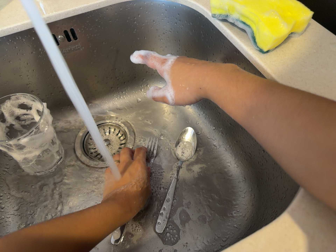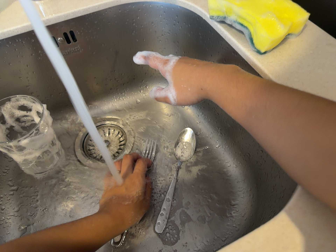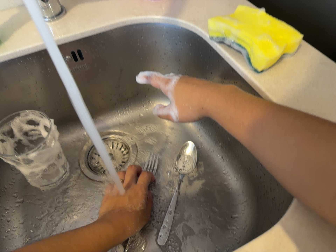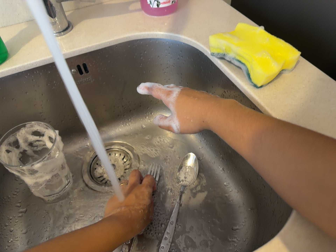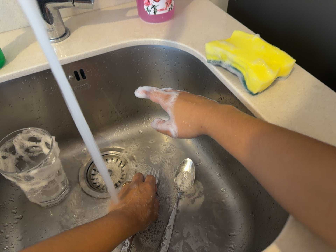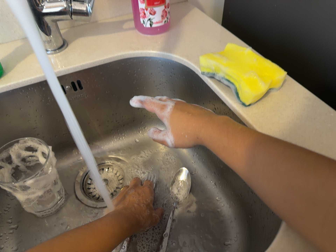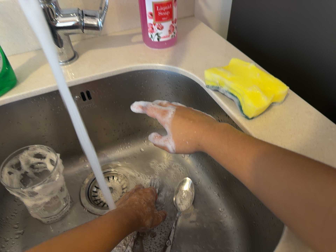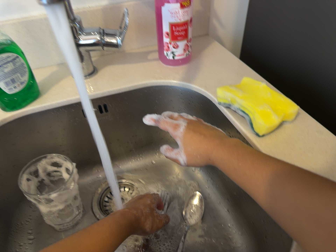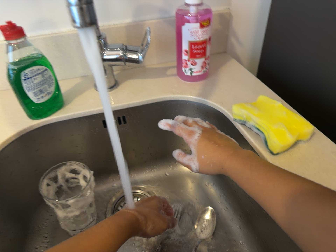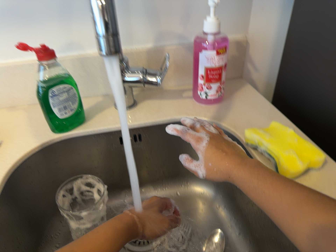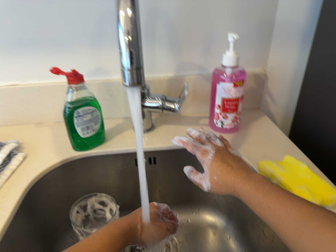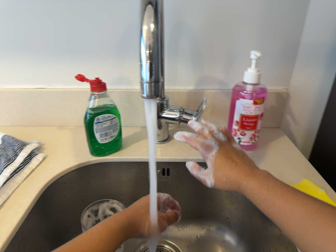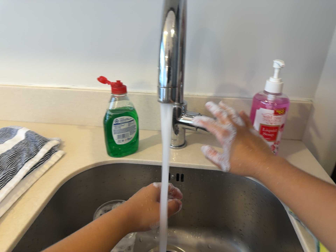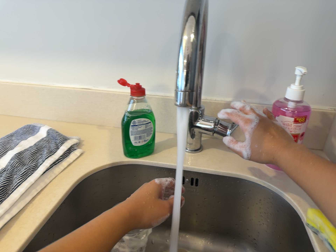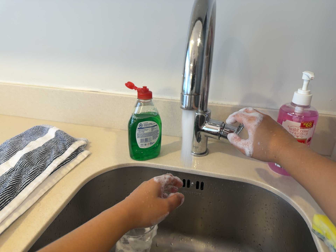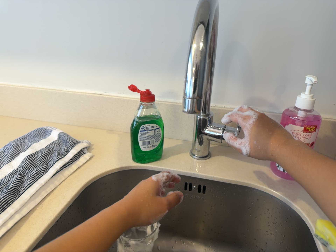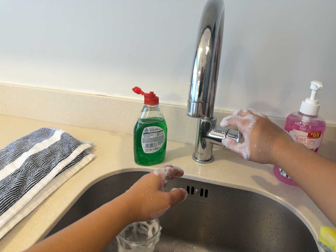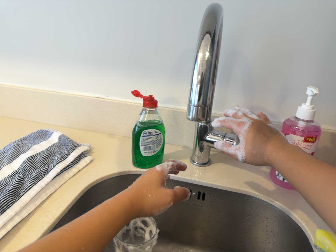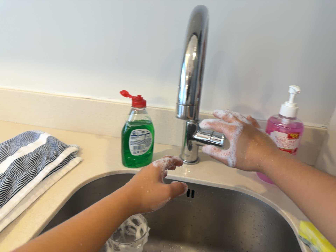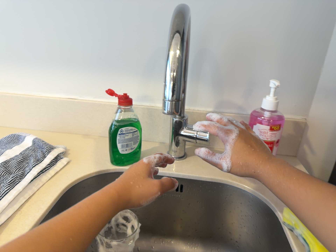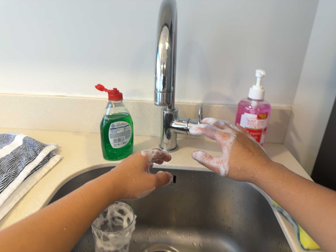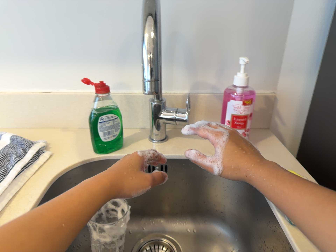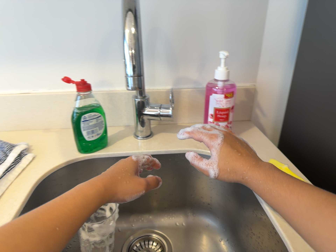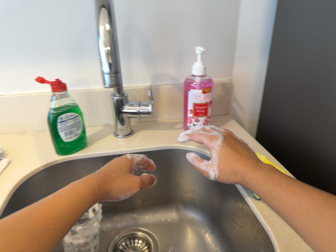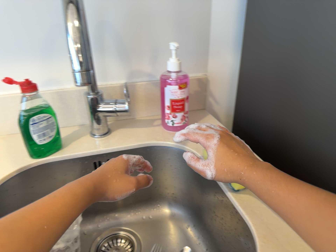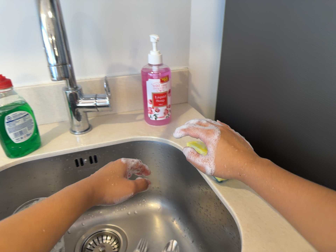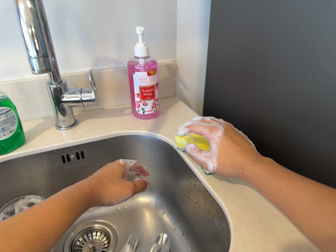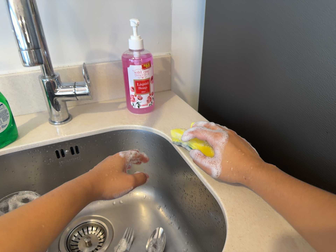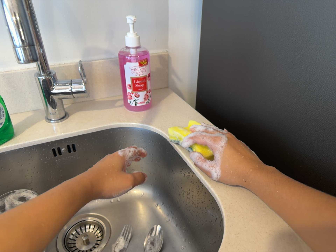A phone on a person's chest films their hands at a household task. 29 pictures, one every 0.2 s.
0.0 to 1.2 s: The camera's aim tips toward the top of its view by about 10 degrees, and the scene shifts downward.
1.2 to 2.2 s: The camera pans to its left by about 20 degrees. It travels backward, about 7 cm, so what stands in front gets smaller. Its aim tips toward the top of its view by about 20 degrees, and the scene shifts downward. It rolls about its line of sight by about 15 degrees, and the scene rotates clockwise.
2.2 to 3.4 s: The scene slides to the right, as the camera pans about 10 degrees to its left. It rolls about its line of sight by about 10 degrees, and the scene rotates clockwise.
3.4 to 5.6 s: The camera swings to its right by about 35 degrees, and the scene slides to the left. Its aim tips toward the bottom of its view by about 10 degrees, and the scene shifts upward. It rolls about its line of sight by about 20 degrees, and the scene rotates counterclockwise.
The film runs backward here.
